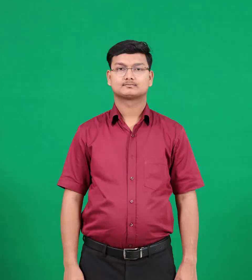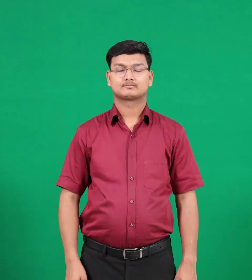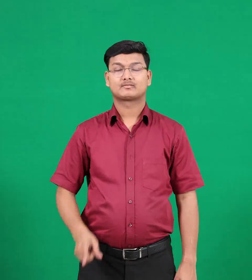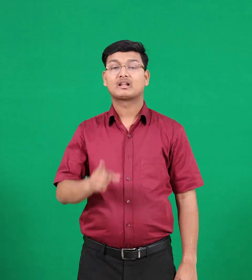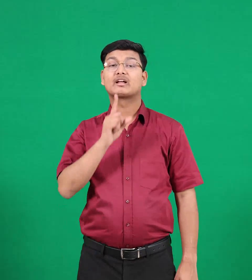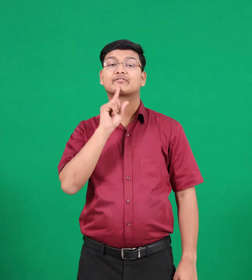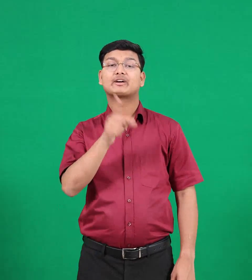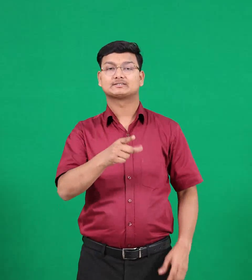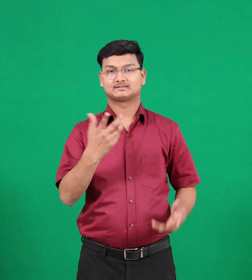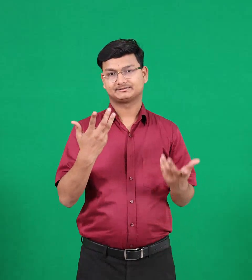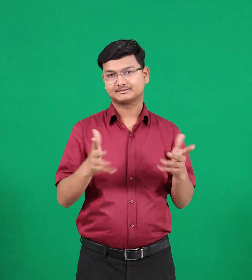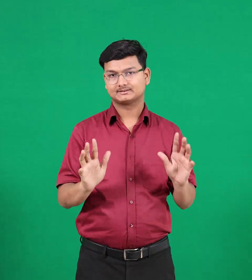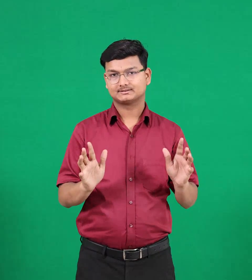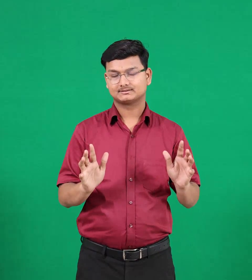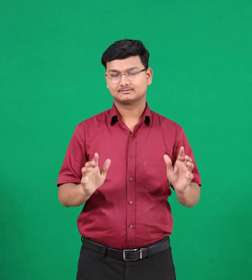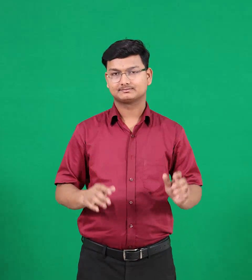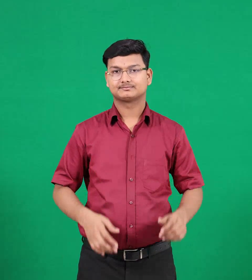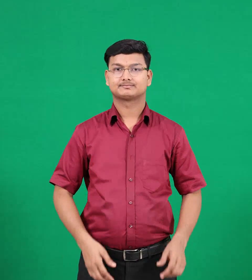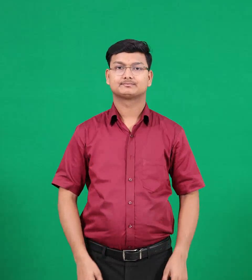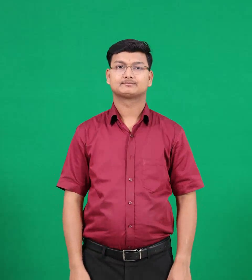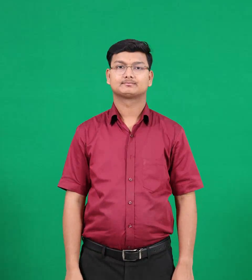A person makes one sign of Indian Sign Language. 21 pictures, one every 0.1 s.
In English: commanded
